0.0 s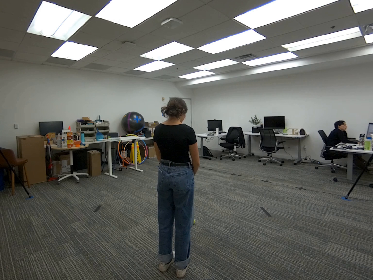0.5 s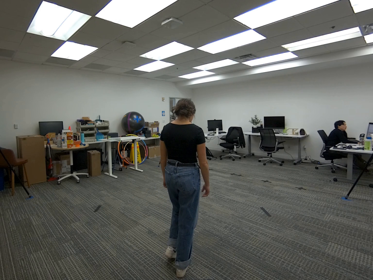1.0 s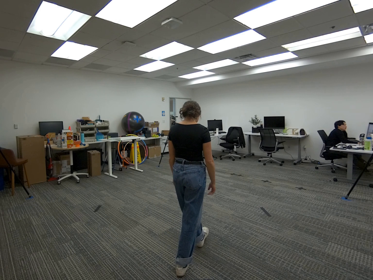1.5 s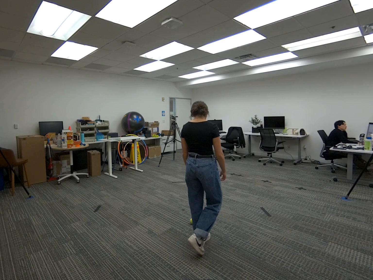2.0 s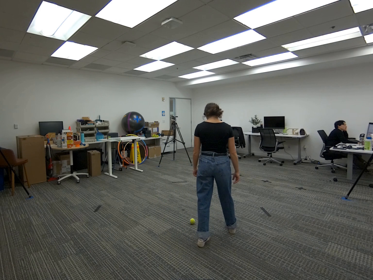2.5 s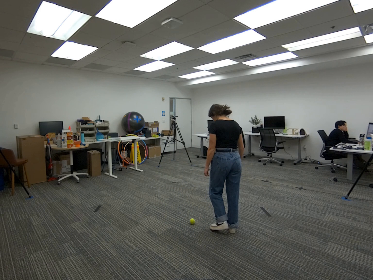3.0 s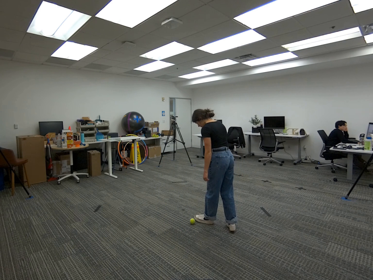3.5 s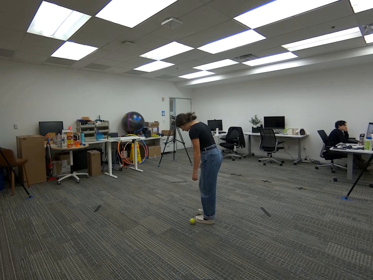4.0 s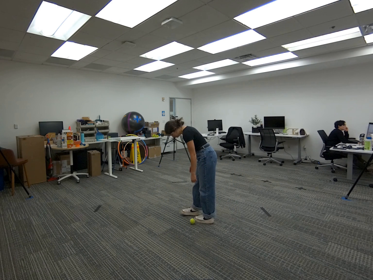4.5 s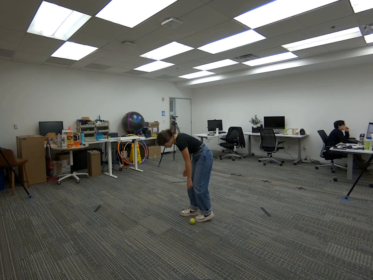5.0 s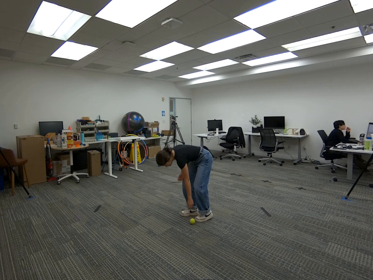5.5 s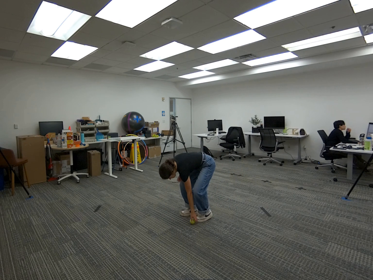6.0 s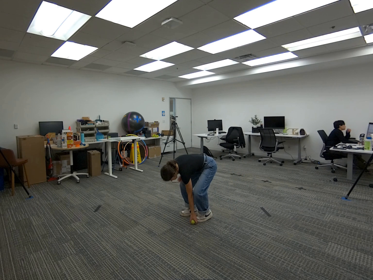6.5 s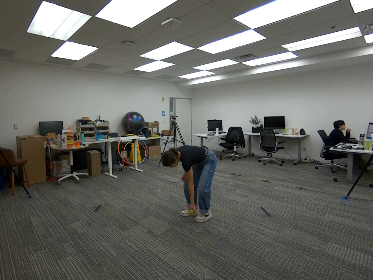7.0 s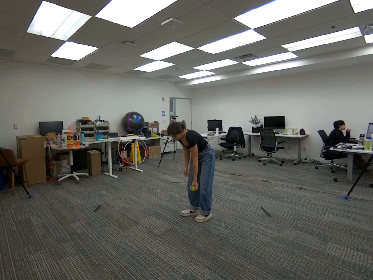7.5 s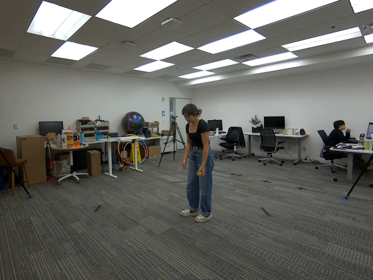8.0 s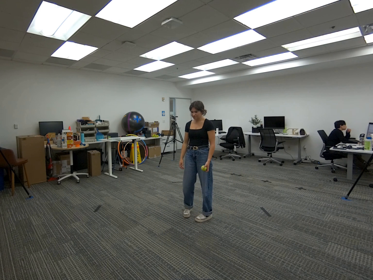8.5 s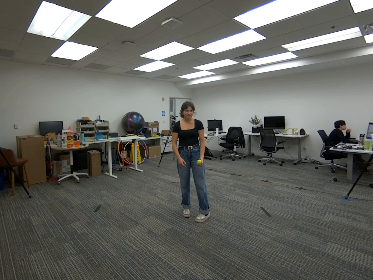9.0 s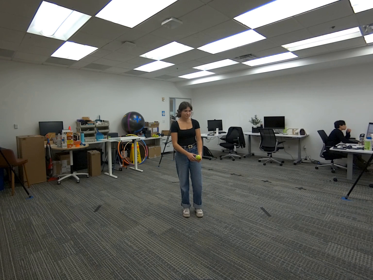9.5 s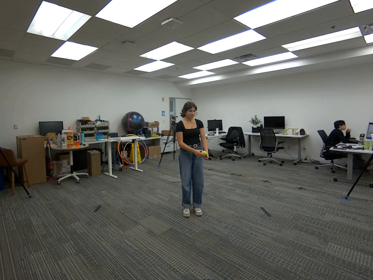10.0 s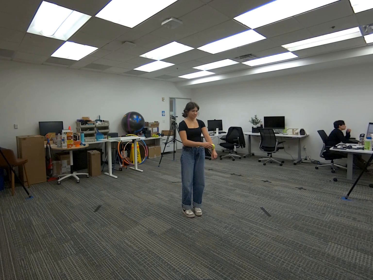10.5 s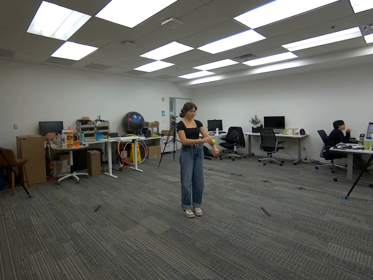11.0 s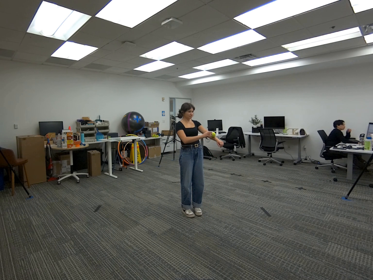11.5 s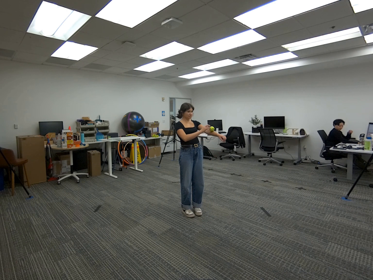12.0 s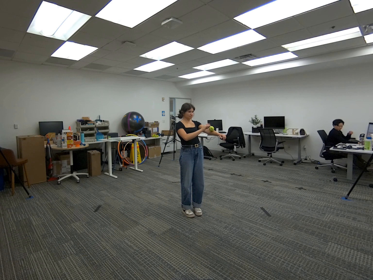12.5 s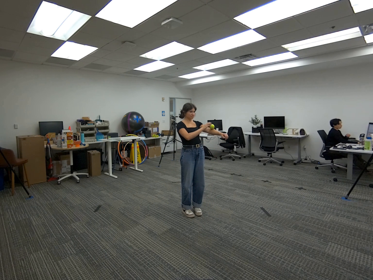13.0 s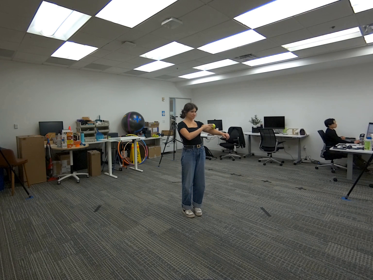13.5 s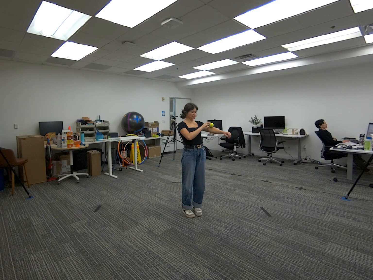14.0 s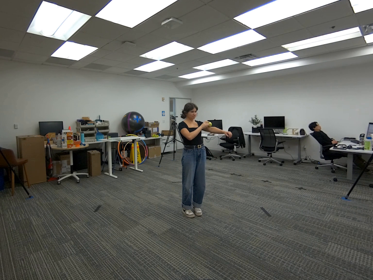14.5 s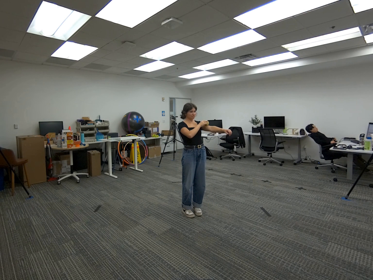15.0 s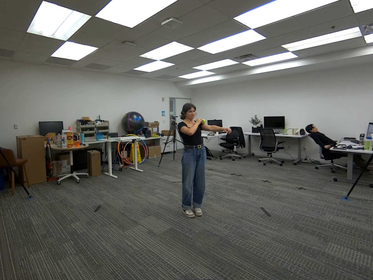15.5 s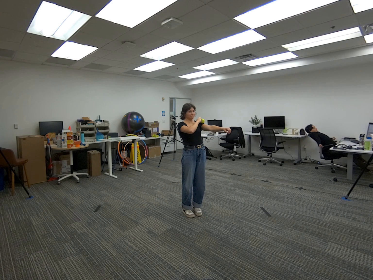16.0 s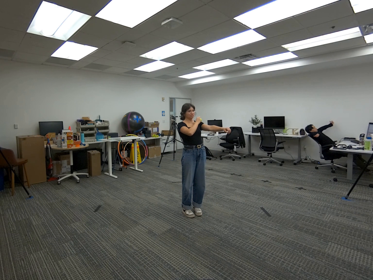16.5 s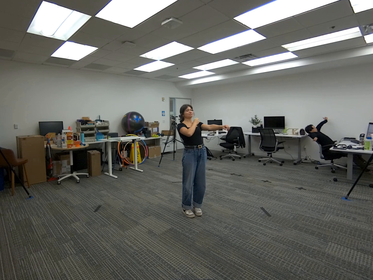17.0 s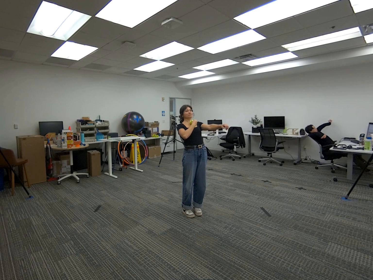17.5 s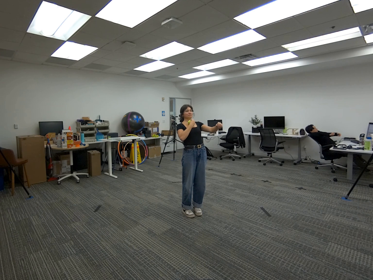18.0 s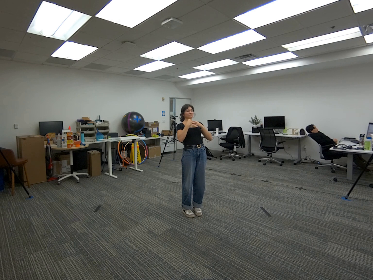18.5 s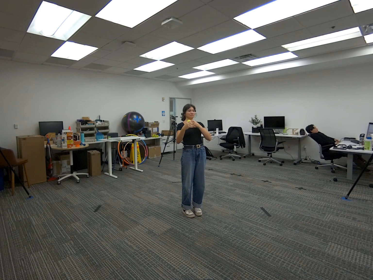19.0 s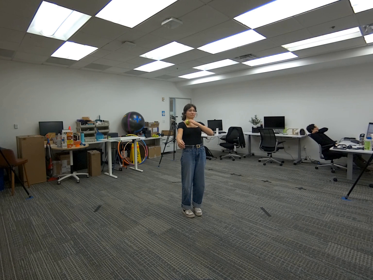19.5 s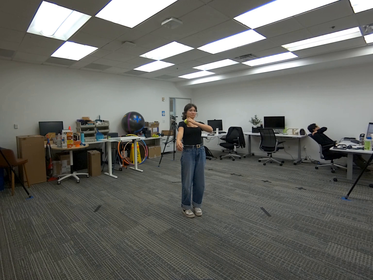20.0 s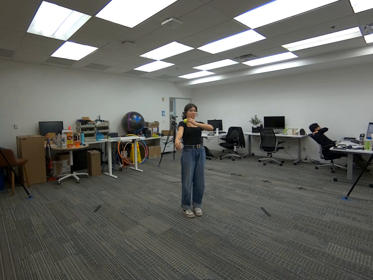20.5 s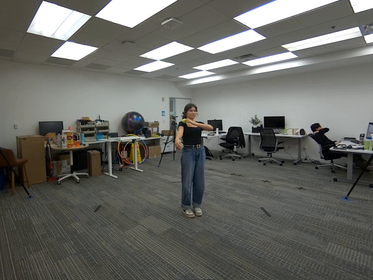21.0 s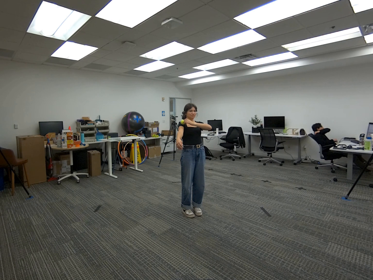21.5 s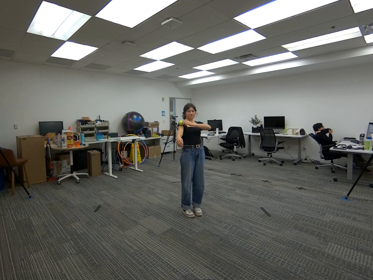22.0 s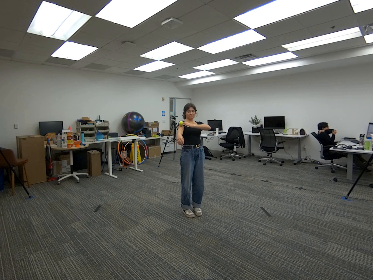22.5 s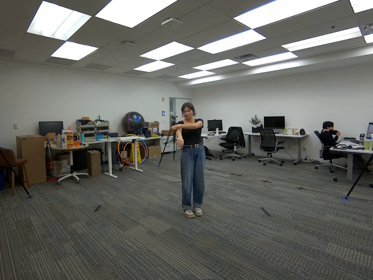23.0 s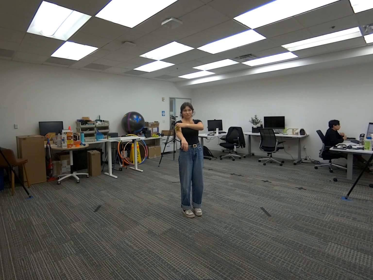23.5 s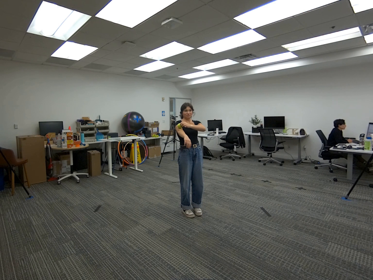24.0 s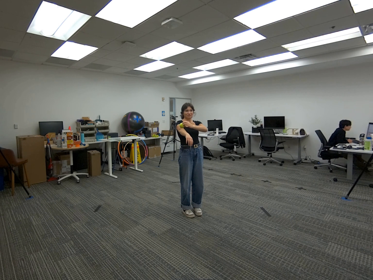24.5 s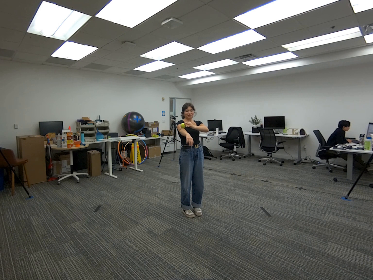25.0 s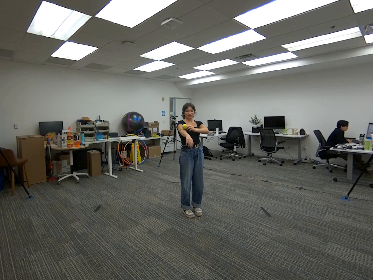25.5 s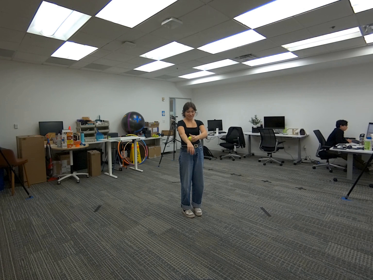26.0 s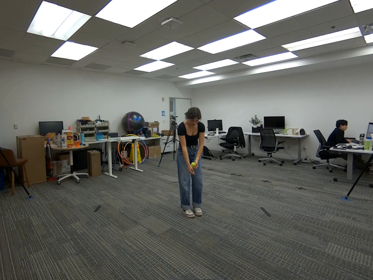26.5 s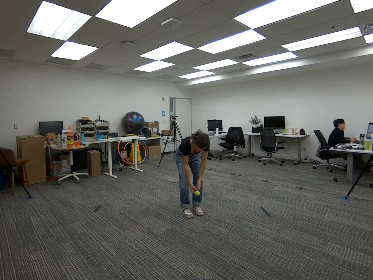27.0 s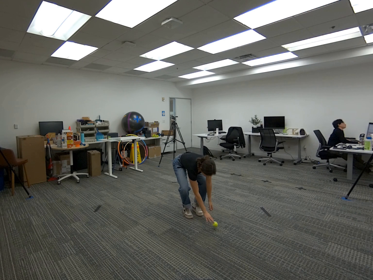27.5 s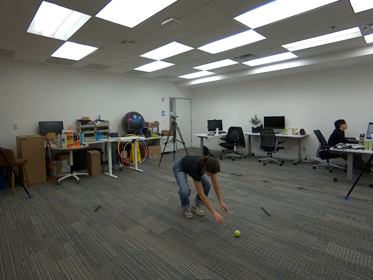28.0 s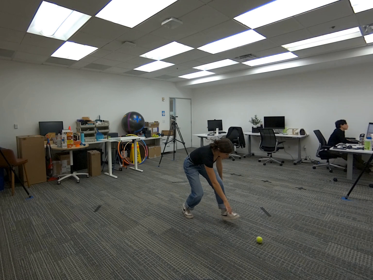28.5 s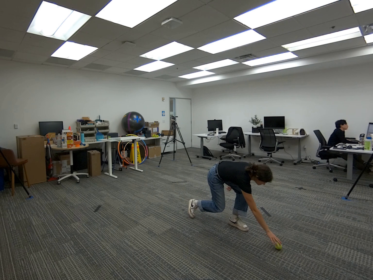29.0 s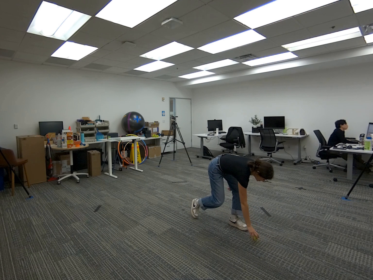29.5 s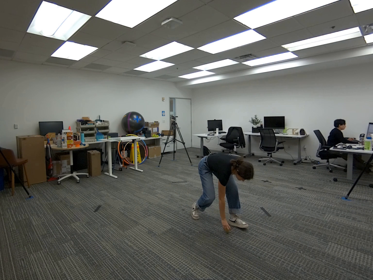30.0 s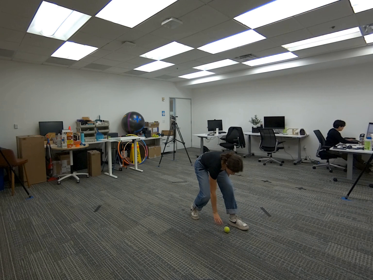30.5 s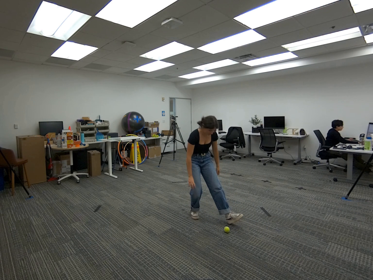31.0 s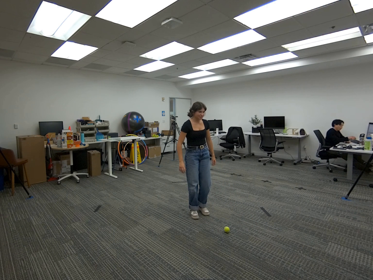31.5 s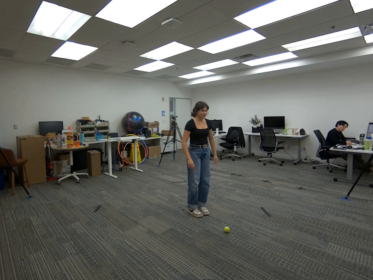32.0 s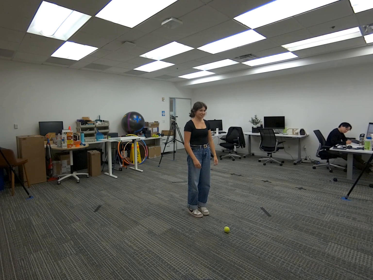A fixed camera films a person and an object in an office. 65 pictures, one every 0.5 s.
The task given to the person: Walk over to the tennis ball and pick up the tennis ball and roll the tennis ball over you arms/hands. Place the tennis ball on the ground.
